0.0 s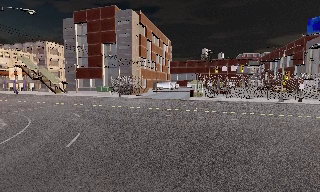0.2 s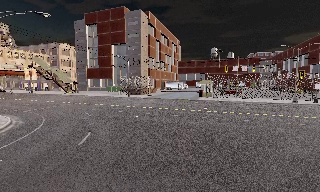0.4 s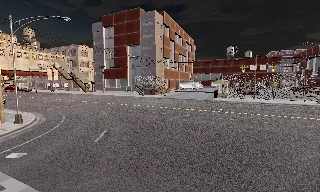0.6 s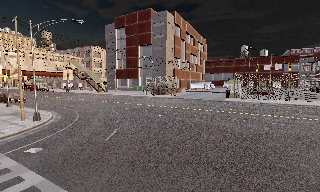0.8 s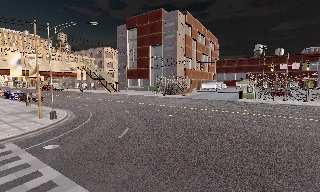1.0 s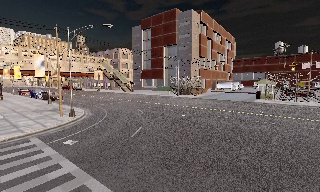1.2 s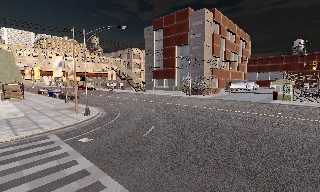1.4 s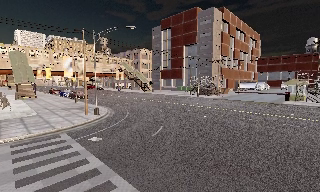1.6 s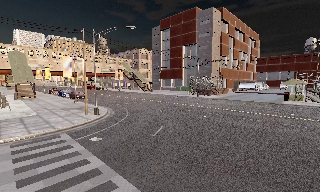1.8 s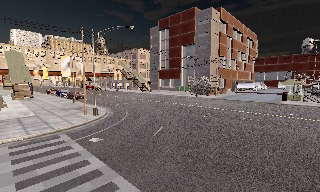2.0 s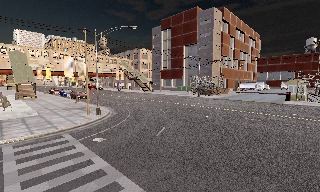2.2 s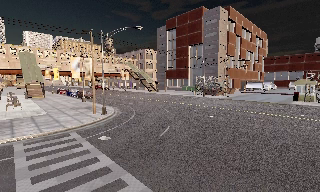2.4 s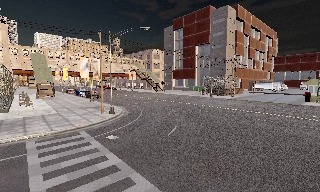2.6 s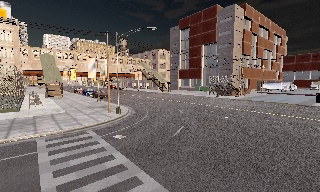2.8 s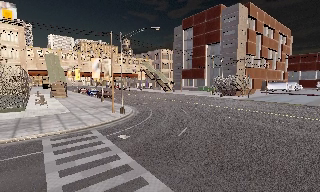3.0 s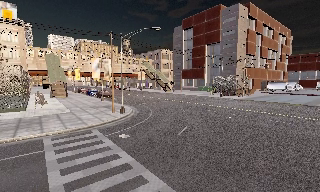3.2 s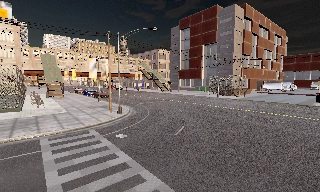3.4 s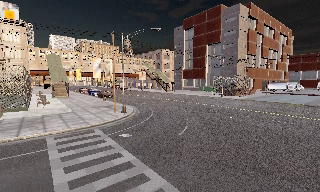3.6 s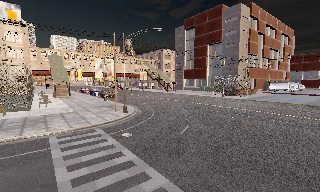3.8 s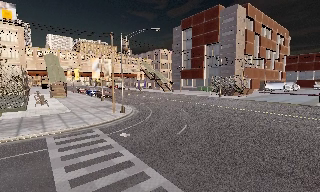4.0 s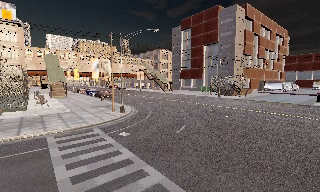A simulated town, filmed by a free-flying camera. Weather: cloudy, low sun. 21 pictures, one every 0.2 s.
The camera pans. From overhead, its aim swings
counterclockwise.
The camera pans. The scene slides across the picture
to the right.
0.0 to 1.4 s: The camera swings to its left by about 30 degrees, and the scene slides to the right.
1.4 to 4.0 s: The camera travels backward, about 0.5 m, so what stands in front gets smaller.
The film runs backward here.
